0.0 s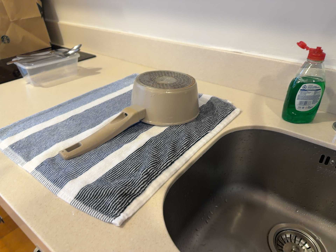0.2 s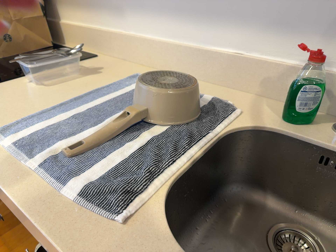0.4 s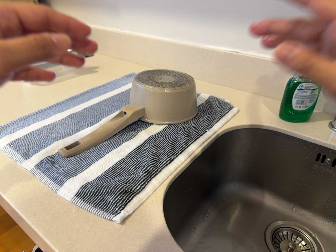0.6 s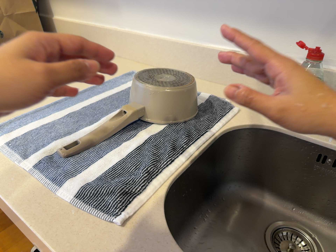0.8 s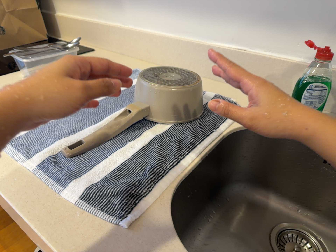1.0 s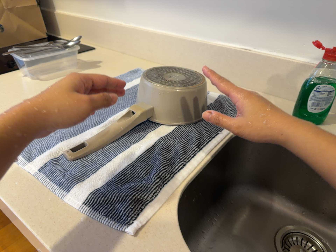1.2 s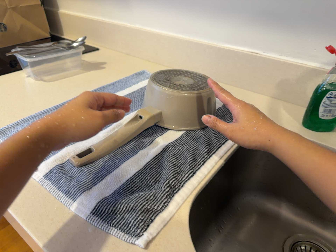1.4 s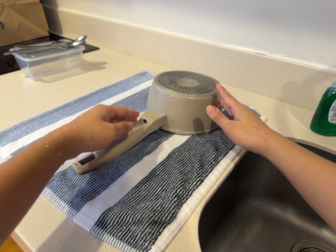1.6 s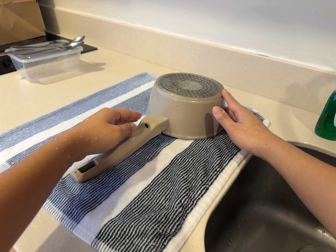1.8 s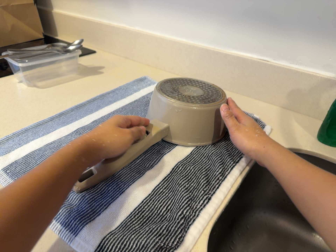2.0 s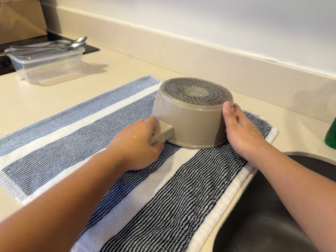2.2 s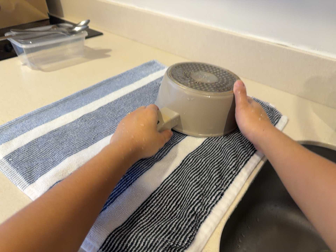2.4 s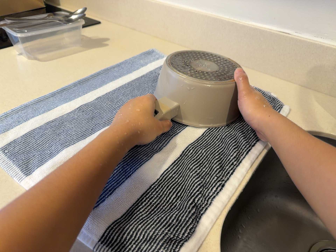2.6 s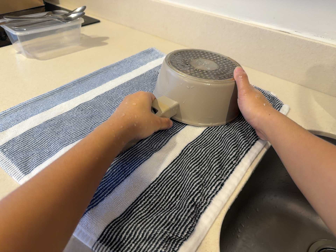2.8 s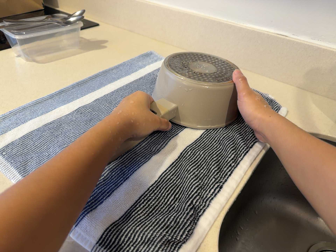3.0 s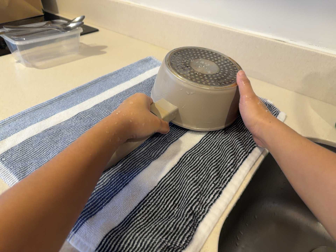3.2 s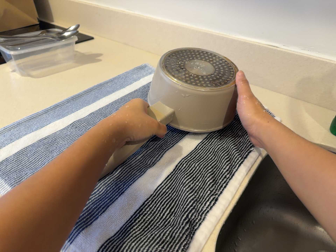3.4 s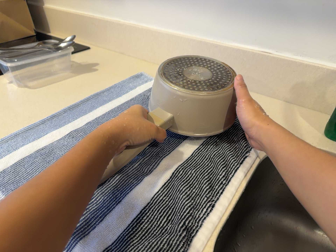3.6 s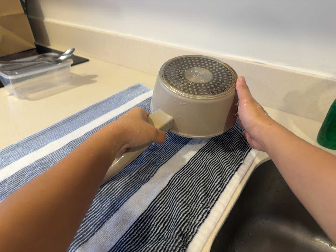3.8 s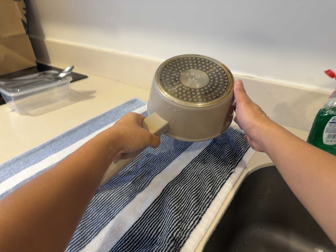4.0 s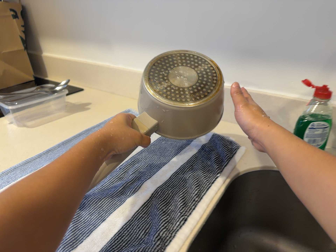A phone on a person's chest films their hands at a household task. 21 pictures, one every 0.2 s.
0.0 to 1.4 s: The camera travels to its left and forward, about 9 cm, so close, fixed things drift to the right.
1.4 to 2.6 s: The camera travels forward, about 7 cm, so what stands in front looms larger.
2.6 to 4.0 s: The camera travels backward, about 8 cm, so what stands in front gets smaller. Its aim tips toward the top of its view by about 10 degrees, and the scene shifts downward.
The film runs backward here.
